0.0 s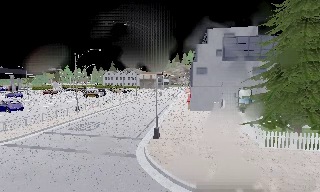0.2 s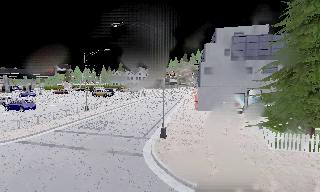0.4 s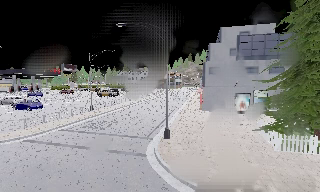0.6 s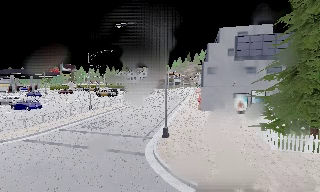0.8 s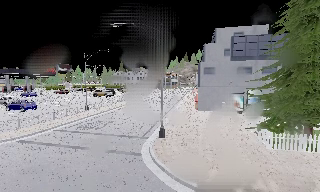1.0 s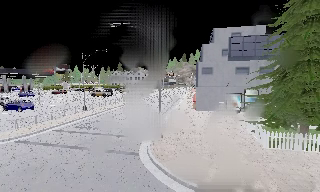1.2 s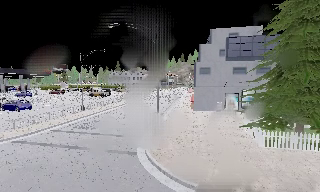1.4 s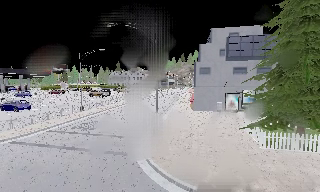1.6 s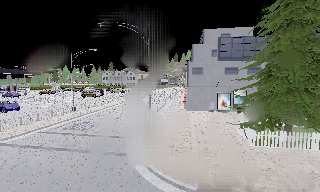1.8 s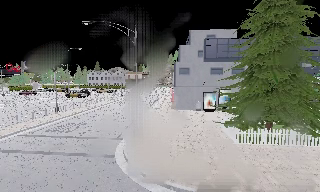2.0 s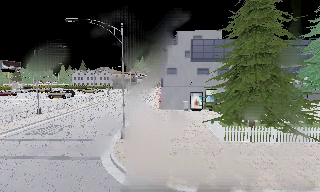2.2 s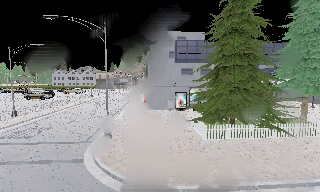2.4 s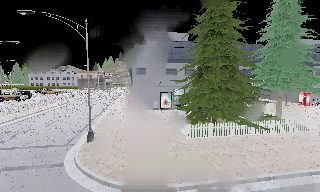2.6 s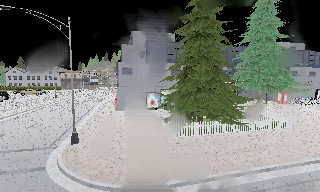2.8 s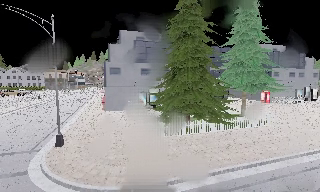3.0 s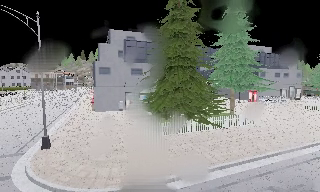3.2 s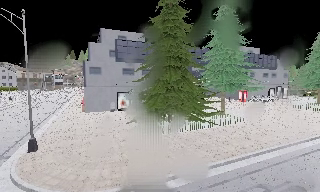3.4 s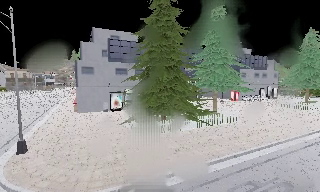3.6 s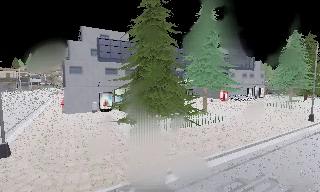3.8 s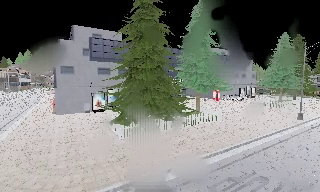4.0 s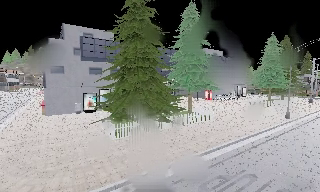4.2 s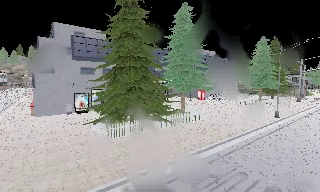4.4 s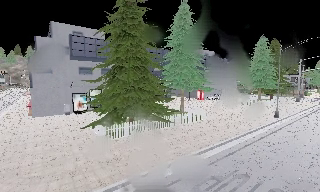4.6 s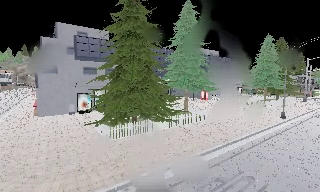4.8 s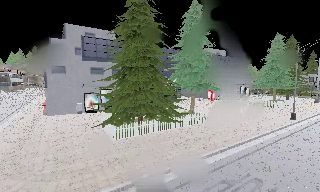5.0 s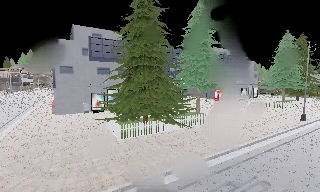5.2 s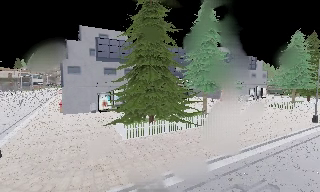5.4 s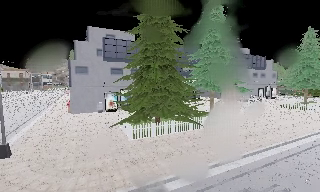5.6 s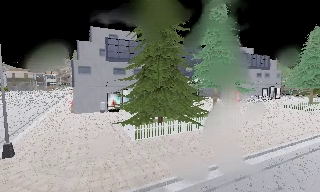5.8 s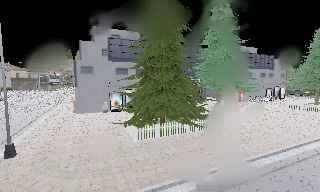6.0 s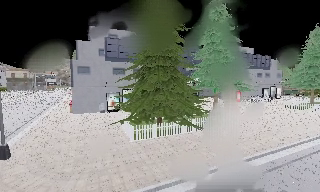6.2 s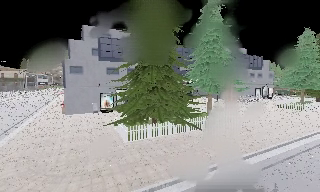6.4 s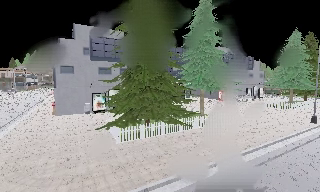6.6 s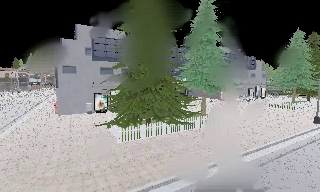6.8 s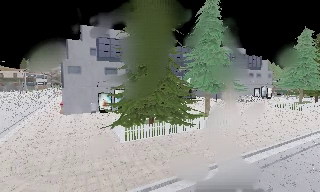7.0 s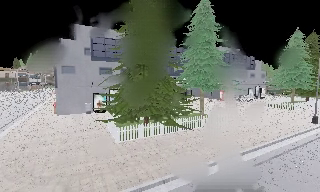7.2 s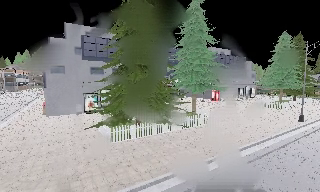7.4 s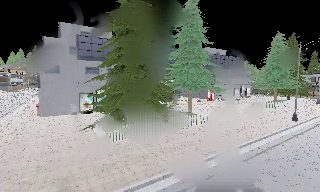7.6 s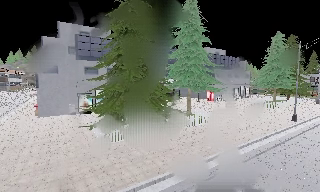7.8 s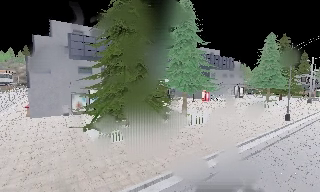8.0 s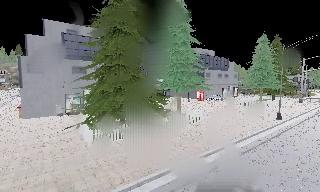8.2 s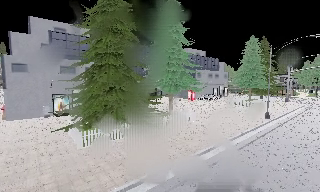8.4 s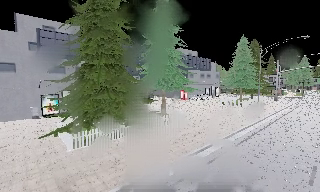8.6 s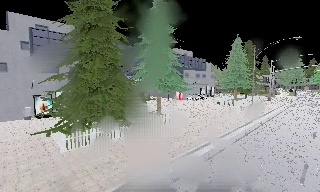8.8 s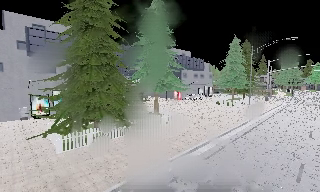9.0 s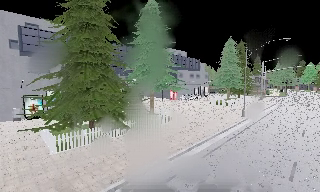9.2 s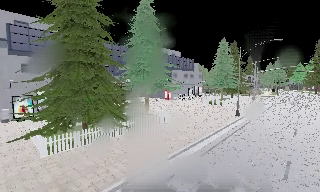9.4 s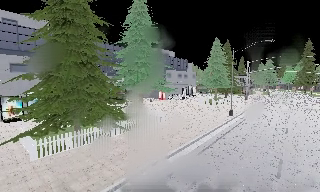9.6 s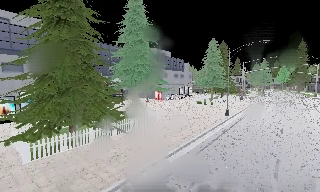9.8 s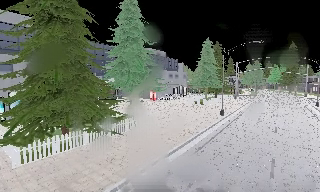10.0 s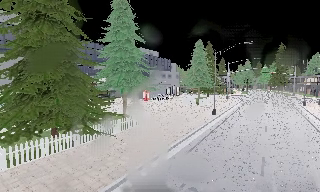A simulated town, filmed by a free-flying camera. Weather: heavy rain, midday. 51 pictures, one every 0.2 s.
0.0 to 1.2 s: The camera shifts only a little, or ends up much as it began.
1.2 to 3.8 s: The camera pans to its right, which is clockwise from overhead, by about 45 degrees. It travels to its right, about 0.5 m, so close, fixed things drift to the left.
3.8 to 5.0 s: The camera shifts only a little, or ends up much as it began.
5.0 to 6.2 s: The camera travels forward, about 0.5 m, so what stands in front looms larger.
6.2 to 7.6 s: The camera shifts only a little, or ends up much as it began.
7.6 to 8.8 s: The camera pans to its right, which is clockwise from overhead, by about 10 degrees.
8.8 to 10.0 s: The scene slides to the left, as the camera pans about 10 degrees to its right. It travels forward, about 0.5 m, so what stands in front looms larger.
The film runs forward here.
